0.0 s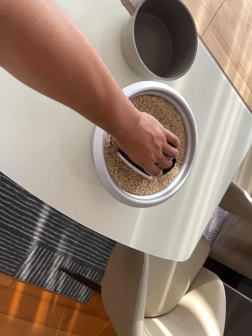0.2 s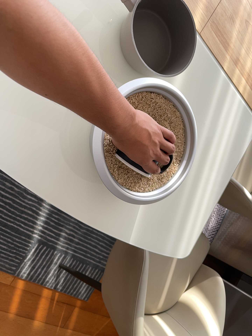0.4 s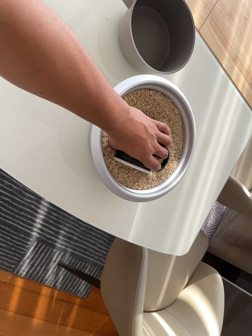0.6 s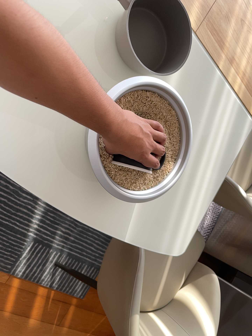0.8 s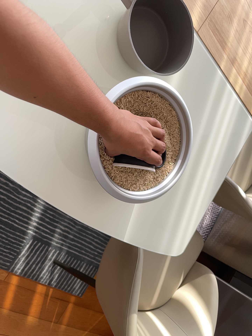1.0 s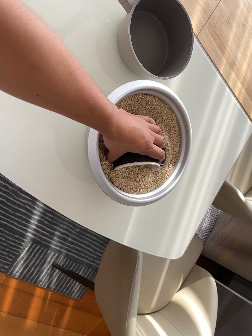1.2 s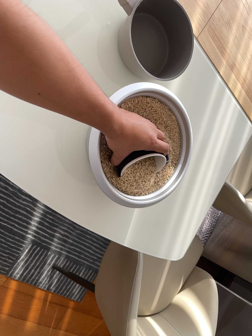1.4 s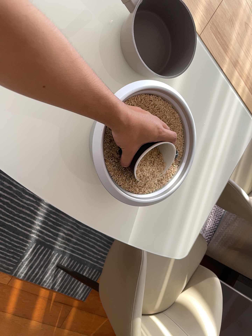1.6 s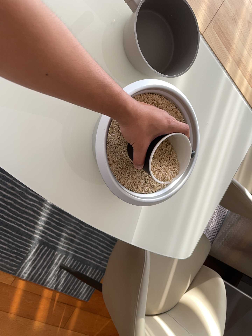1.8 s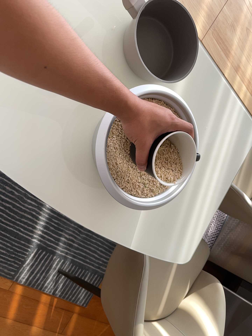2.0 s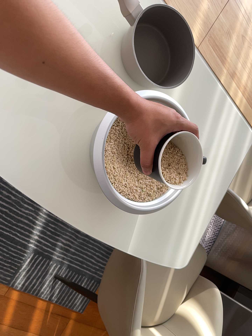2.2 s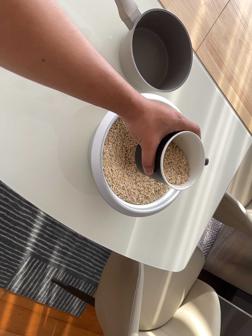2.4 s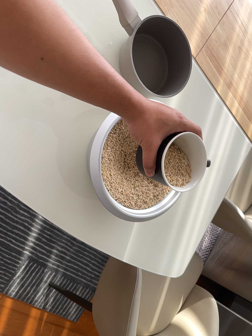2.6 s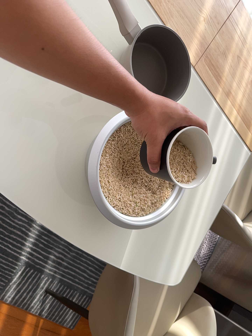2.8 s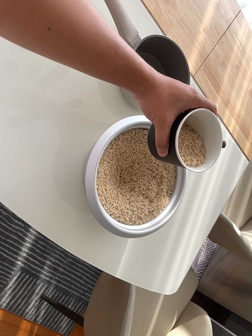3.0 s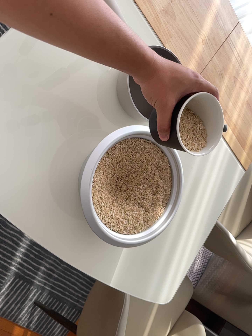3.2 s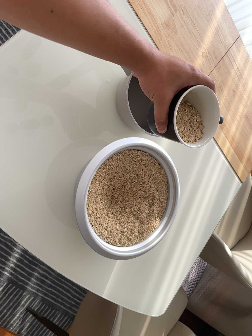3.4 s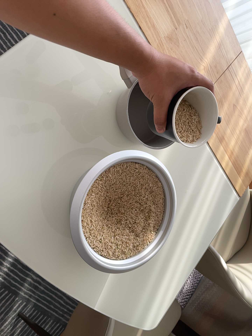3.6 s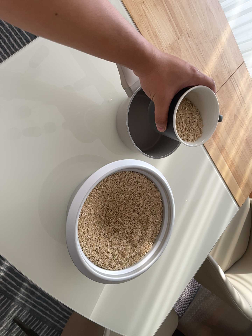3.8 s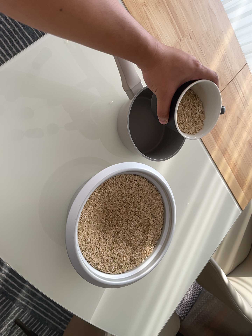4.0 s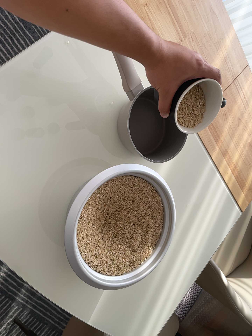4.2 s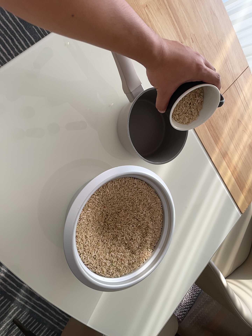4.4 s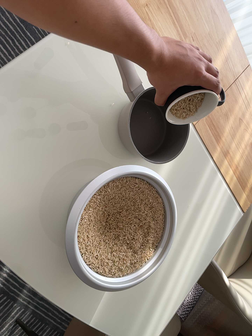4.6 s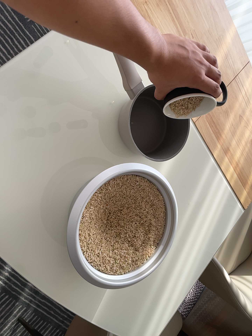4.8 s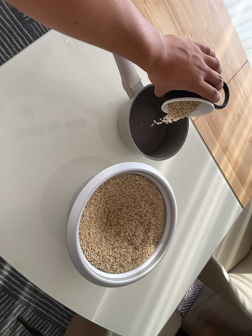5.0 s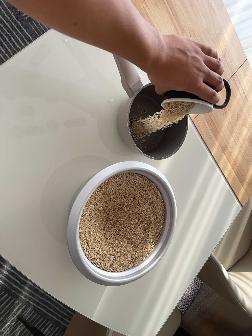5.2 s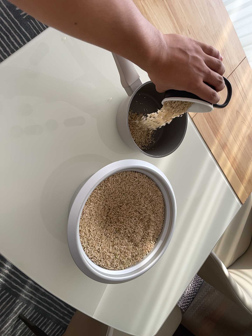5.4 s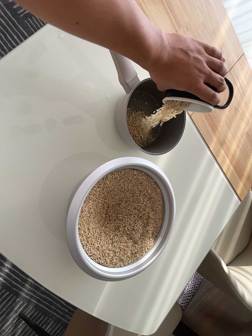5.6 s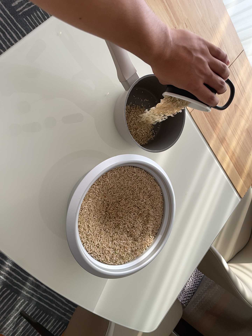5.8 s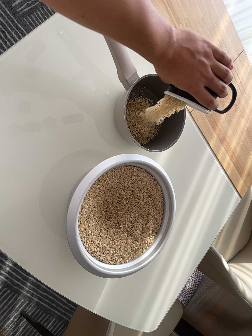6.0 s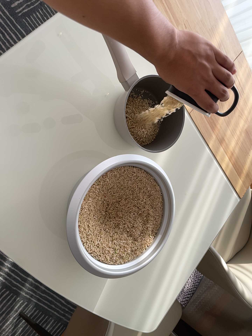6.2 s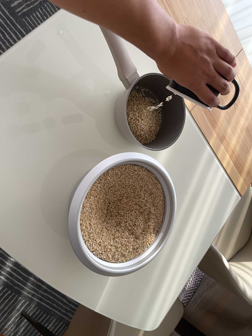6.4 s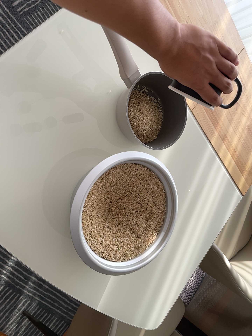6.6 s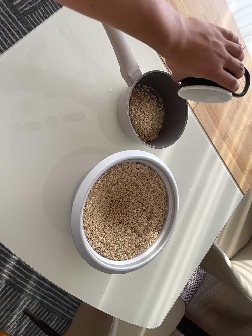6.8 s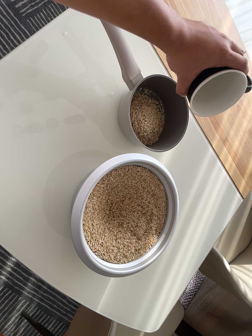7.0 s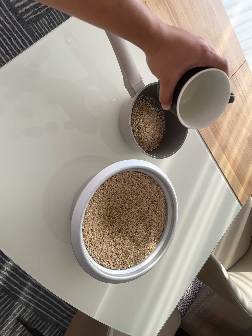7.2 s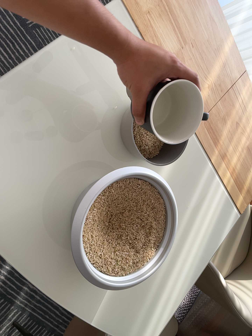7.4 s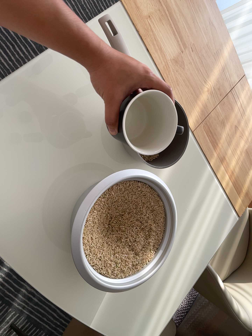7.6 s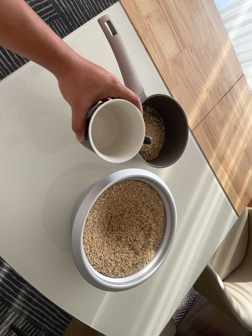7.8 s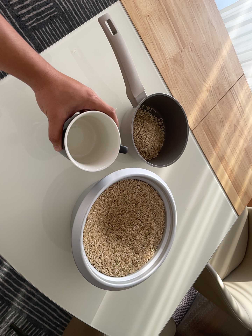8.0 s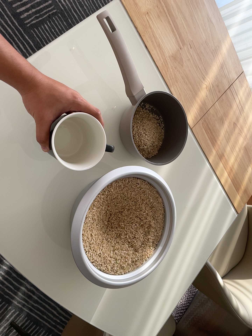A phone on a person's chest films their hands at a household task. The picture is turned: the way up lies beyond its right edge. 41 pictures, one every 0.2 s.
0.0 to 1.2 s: The camera keeps its place and its aim.
1.2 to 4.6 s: The camera travels toward the top of its view, about 7 cm, so close, fixed things drift downward. Its aim tips toward the top of its view by about 10 degrees, and the scene shifts downward. It rolls about its line of sight by about 10 degrees, and the scene rotates clockwise.
4.6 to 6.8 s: The camera shifts only a little, or ends up much as it began.
6.8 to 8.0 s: The camera shifts only a little, or ends up much as it began.
The film runs forward here.
